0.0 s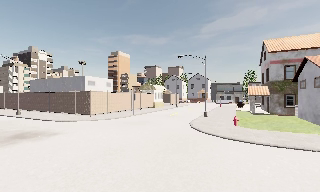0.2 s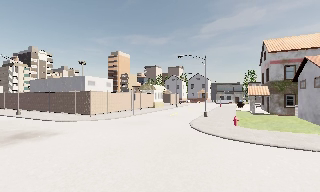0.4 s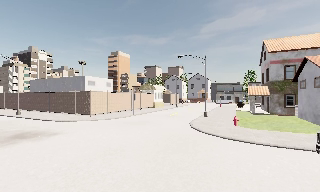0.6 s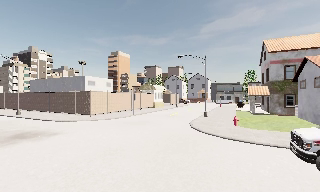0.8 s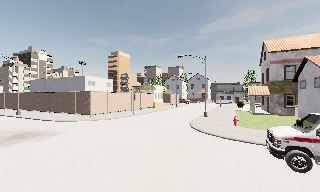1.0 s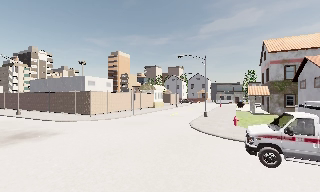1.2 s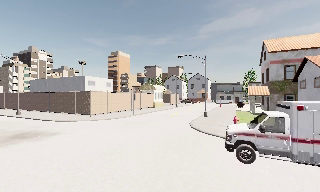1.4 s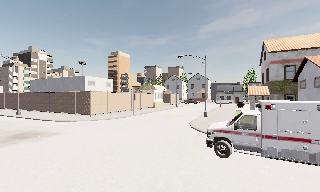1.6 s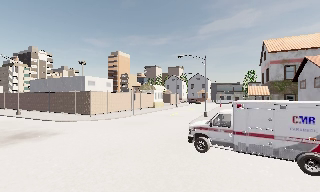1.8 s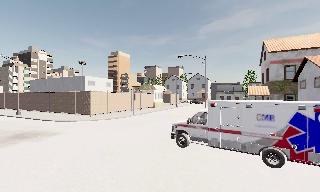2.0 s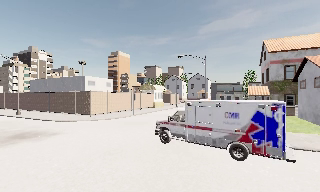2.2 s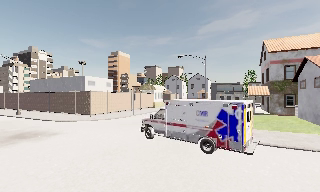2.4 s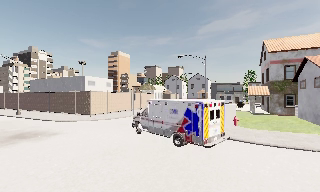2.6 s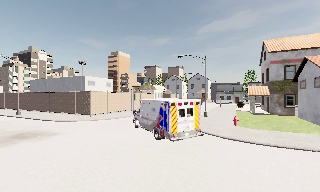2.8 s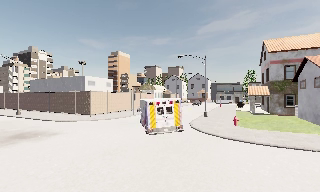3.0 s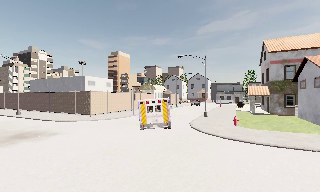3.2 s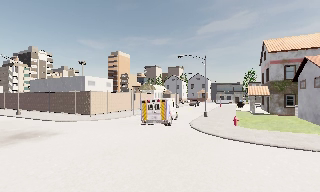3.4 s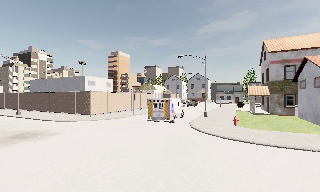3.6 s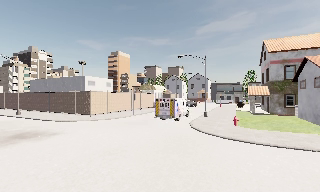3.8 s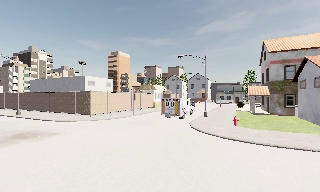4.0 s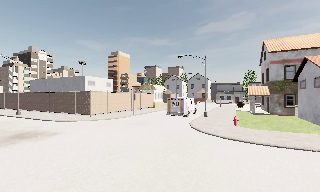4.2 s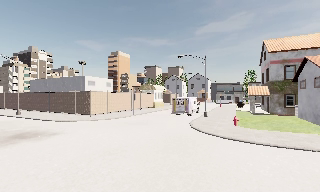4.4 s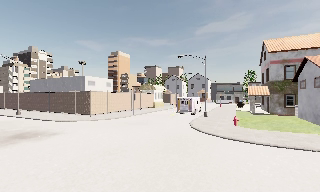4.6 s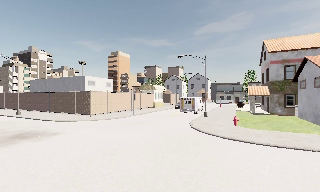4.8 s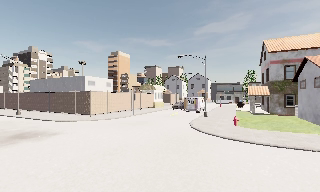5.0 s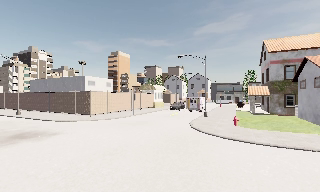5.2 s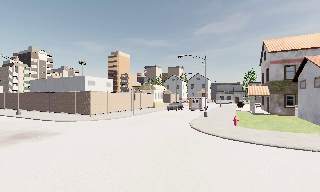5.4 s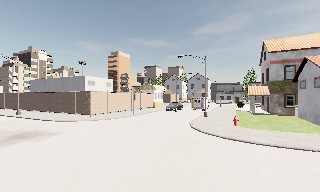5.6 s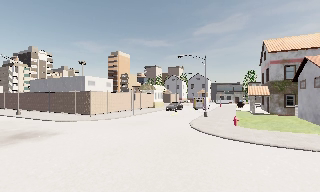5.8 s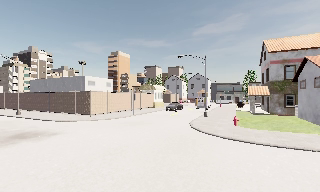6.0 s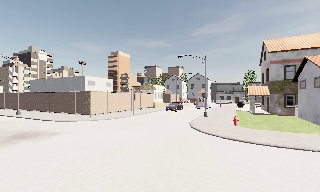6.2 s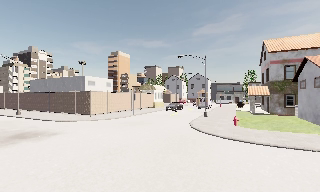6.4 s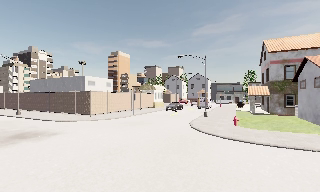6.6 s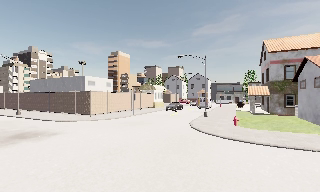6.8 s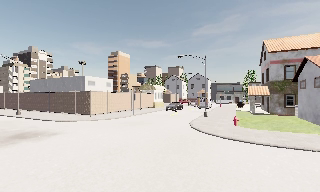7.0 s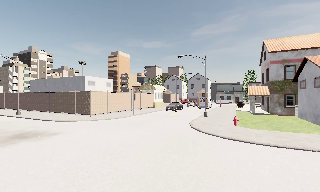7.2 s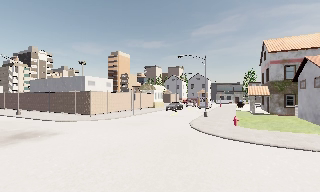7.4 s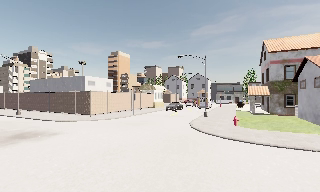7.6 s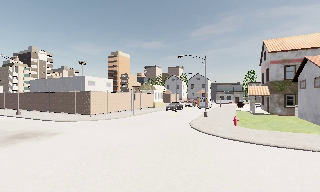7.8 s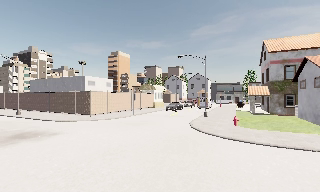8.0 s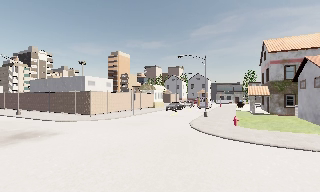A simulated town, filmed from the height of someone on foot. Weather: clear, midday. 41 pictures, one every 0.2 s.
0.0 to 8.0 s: The camera keeps its place and its aim.
The film runs forward here.
